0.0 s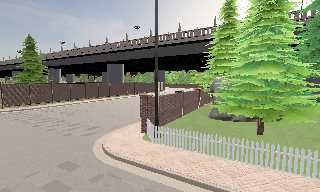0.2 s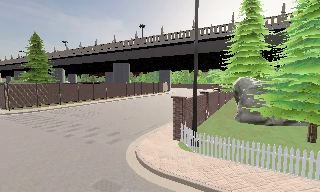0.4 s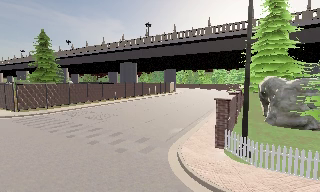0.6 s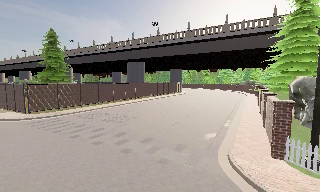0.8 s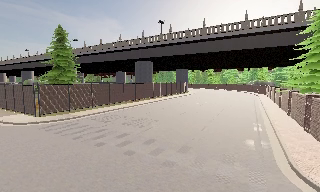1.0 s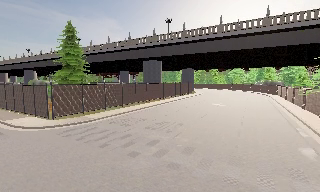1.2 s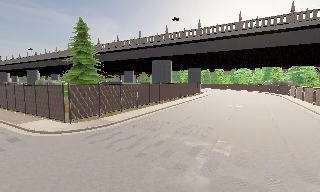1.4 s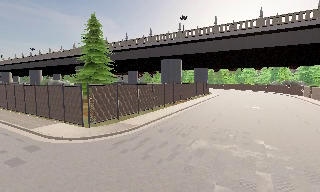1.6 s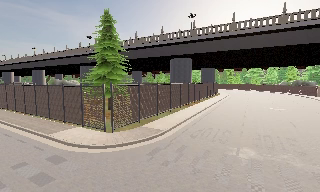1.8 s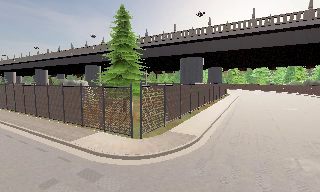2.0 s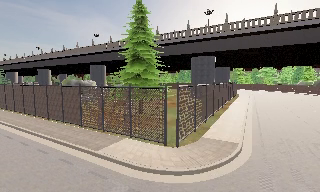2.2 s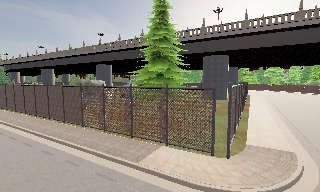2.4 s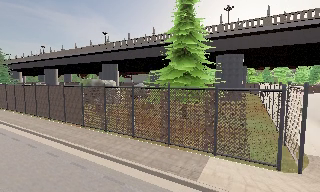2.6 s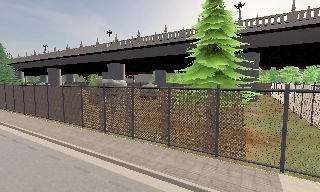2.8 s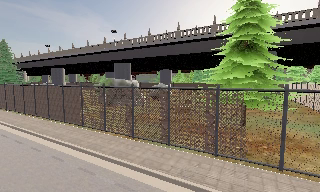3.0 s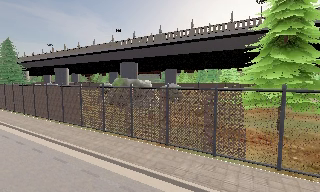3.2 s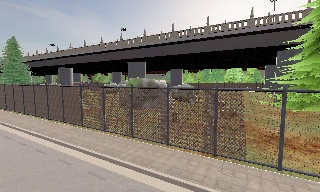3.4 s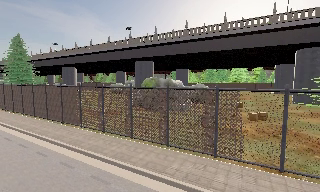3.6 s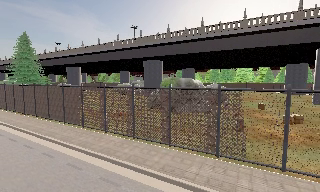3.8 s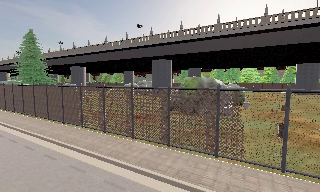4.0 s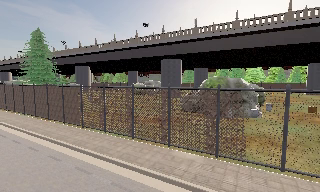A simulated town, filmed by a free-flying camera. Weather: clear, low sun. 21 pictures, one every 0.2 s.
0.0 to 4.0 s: The camera travels to its left and forward, about 45 m, so close, fixed things drift to the right.
The film runs forward here.
